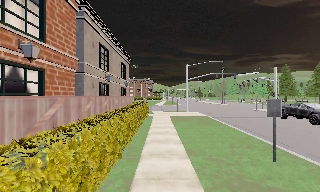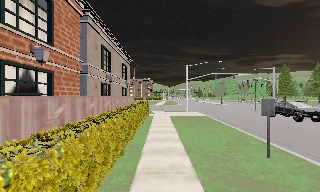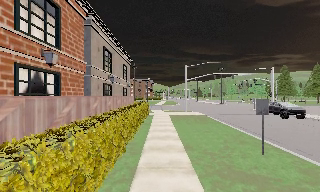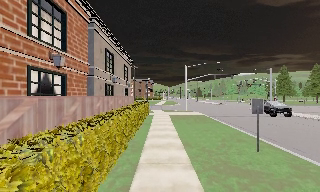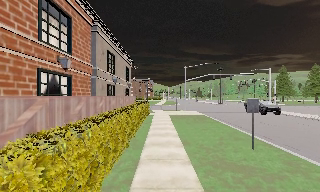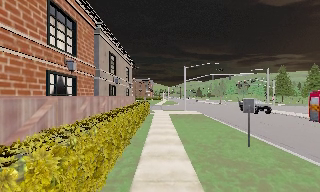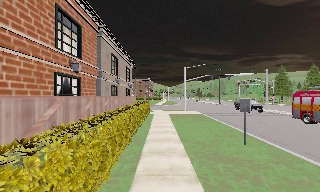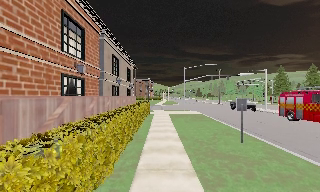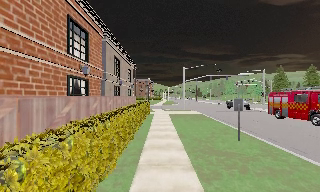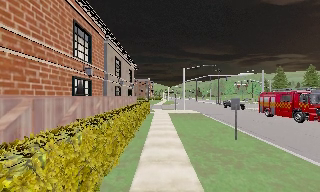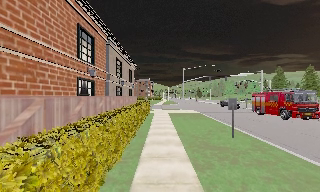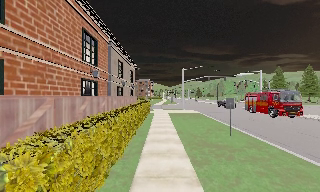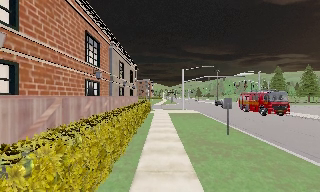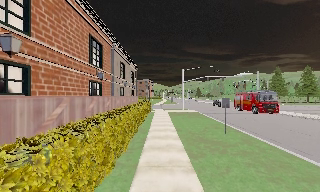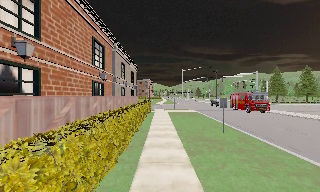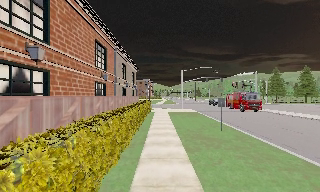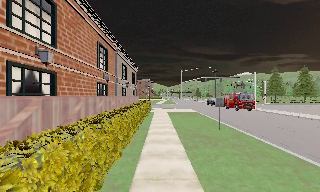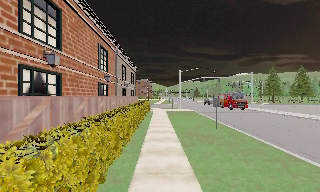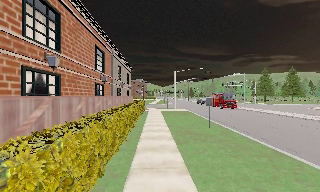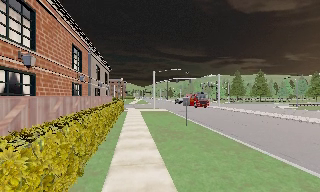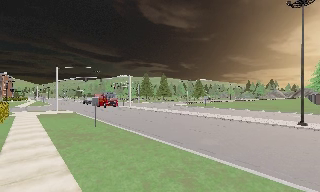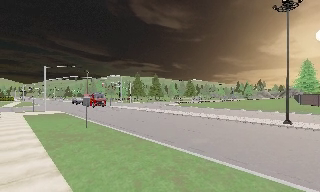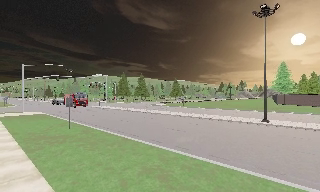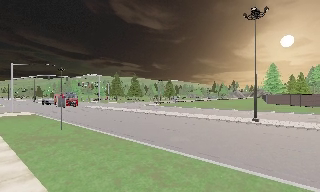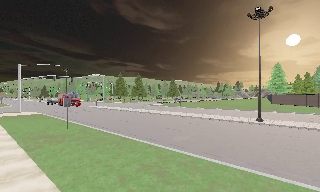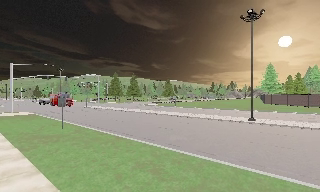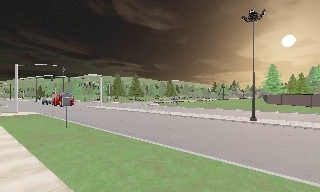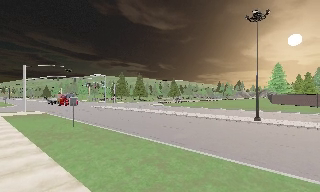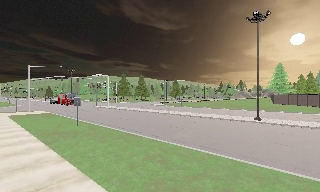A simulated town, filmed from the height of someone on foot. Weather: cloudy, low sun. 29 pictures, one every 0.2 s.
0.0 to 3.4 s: The camera travels backward, about 6 m, so what stands in front gets smaller.
3.4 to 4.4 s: The camera swings to its right by about 50 degrees, and the scene slides to the left. It travels backward, about 1.5 m. It loses speed.
4.4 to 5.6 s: The camera travels backward, about 1 m, so what stands in front gets smaller.
The film runs backward here.
